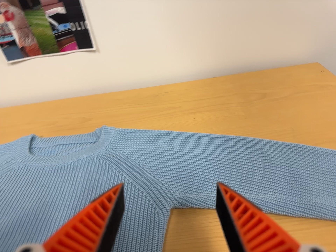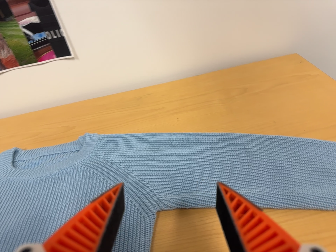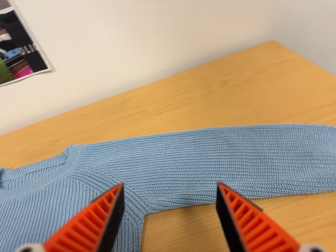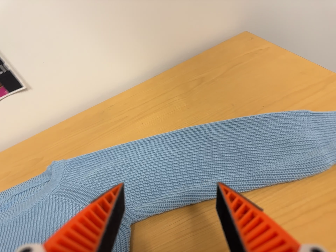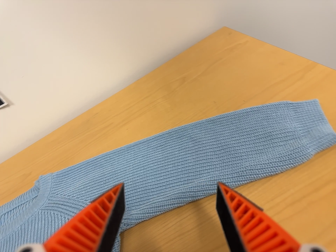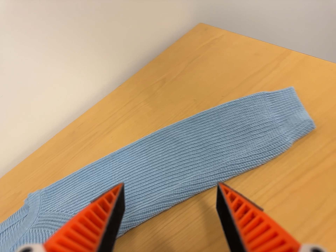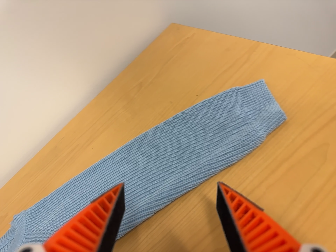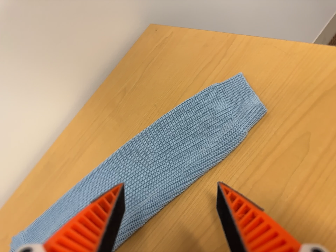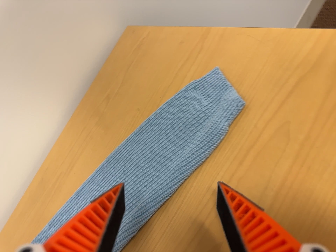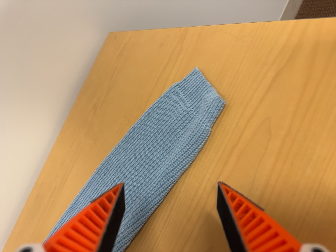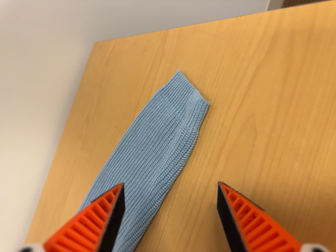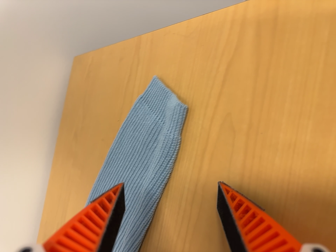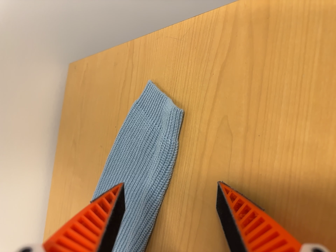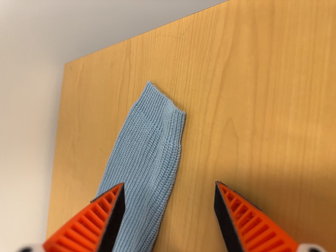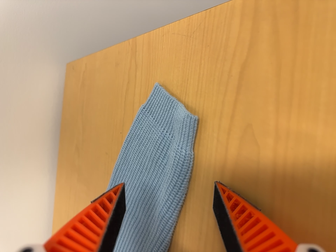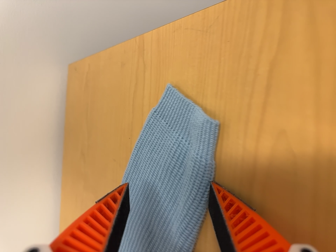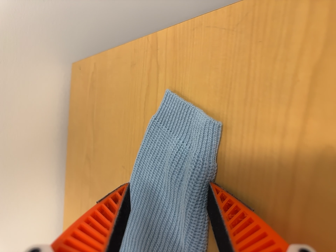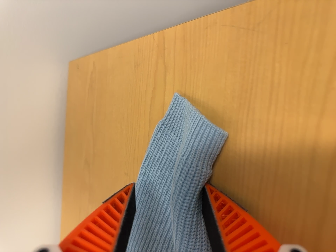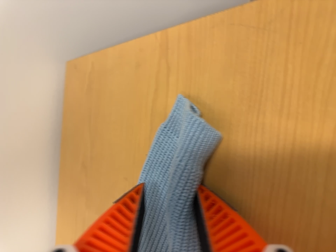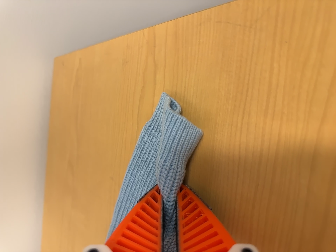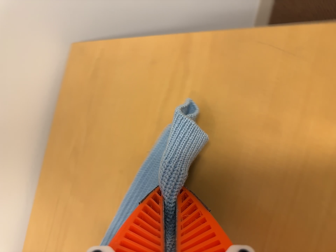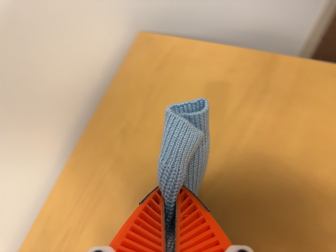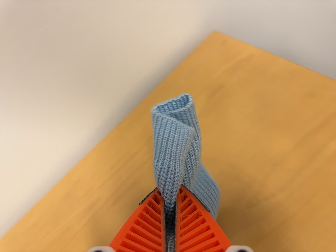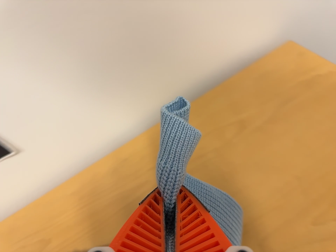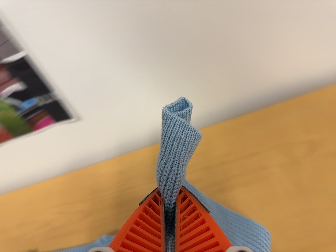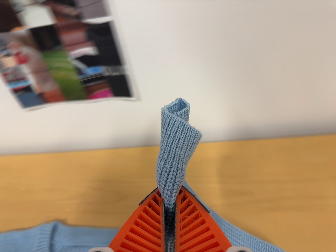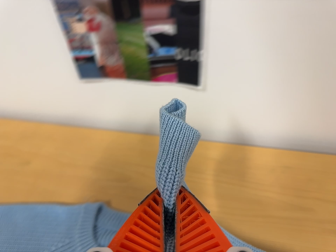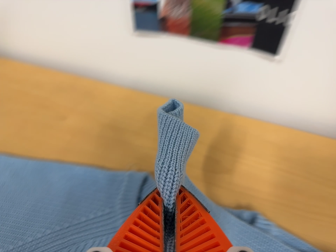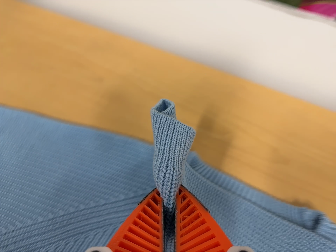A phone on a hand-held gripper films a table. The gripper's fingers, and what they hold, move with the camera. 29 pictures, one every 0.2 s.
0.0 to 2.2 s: The camera travels to its right, about 26 cm, so close, fixed things drift to the left. It rolls about its line of sight by about 70 degrees, and the scene rotates counterclockwise.
2.2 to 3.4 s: The camera travels forward, to its left and toward the top of its view, about 12 cm, so what stands in front looms larger.
3.4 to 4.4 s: The camera travels to its left, about 20 cm, so close, fixed things drift to the right. It rolls about its line of sight by about 45 degrees, and the scene rotates clockwise.
4.4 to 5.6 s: The scene slides to the right, as the camera pans about 15 degrees to its left. It travels to its left, about 50 cm, so close, fixed things drift to the right. Its aim tips toward the bottom of its view by about 20 degrees, and the scene shifts upward. It rolls about its line of sight by about 65 degrees, and the scene rotates clockwise.
The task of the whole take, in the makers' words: right arm across.
The film runs forward here.
